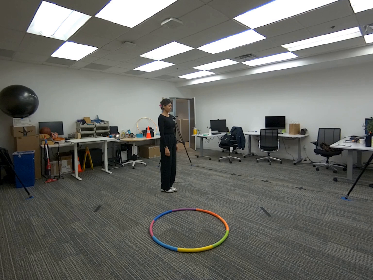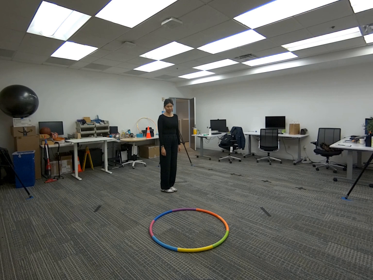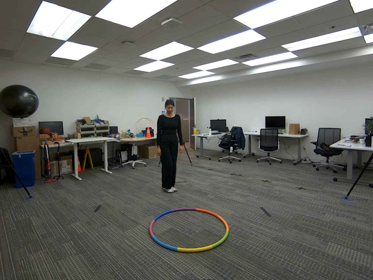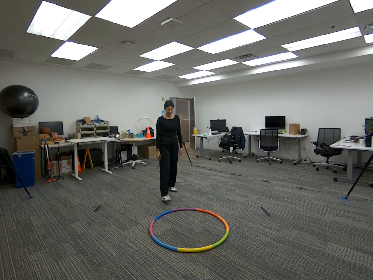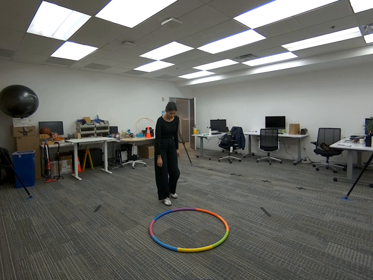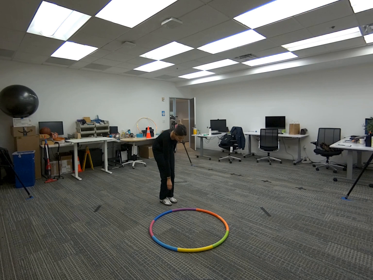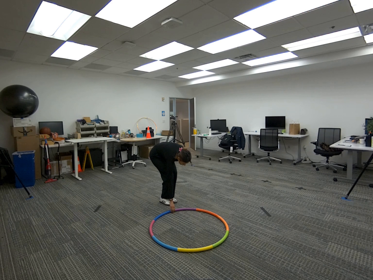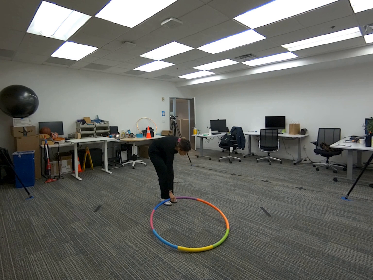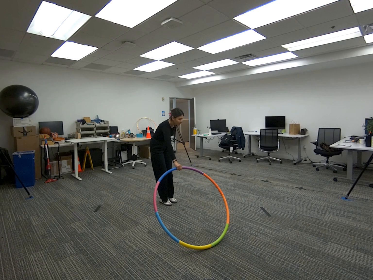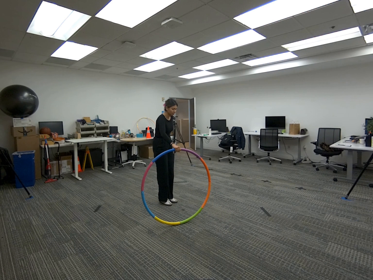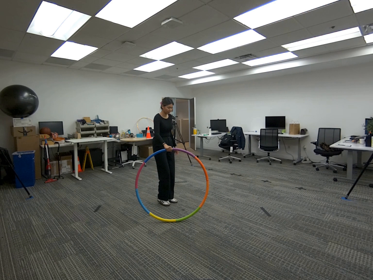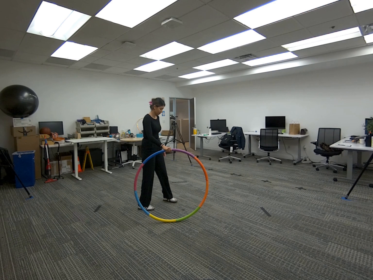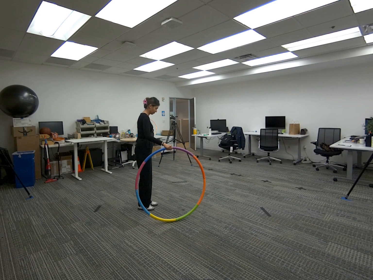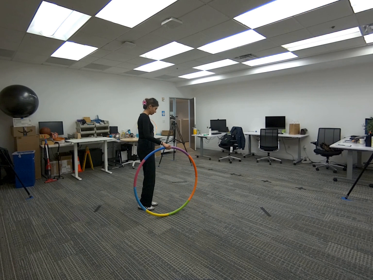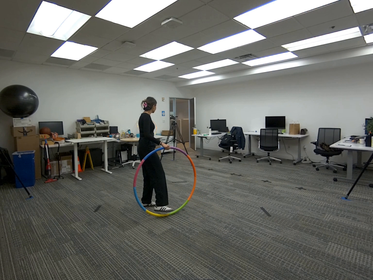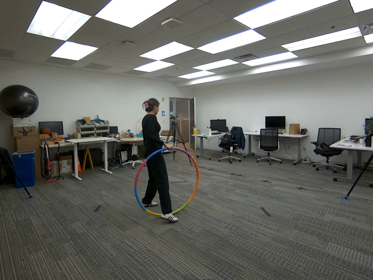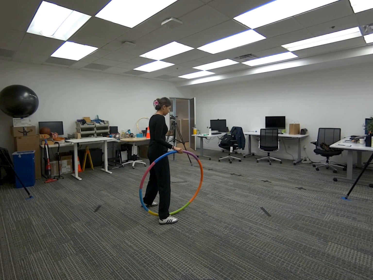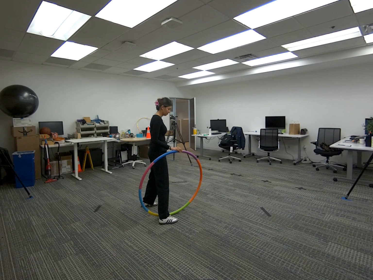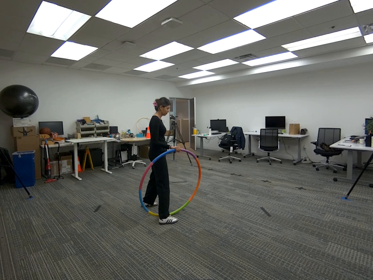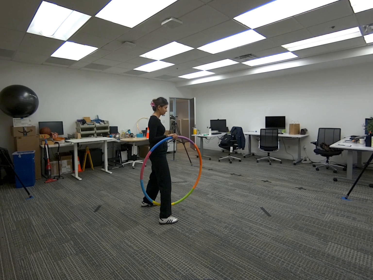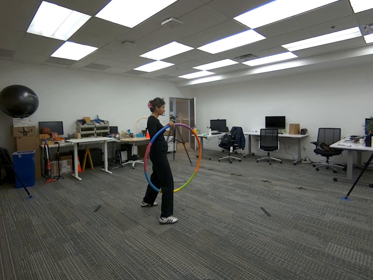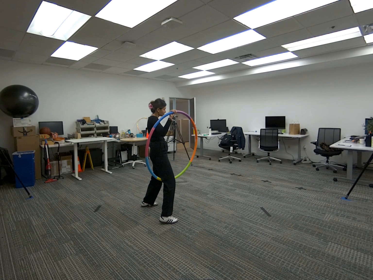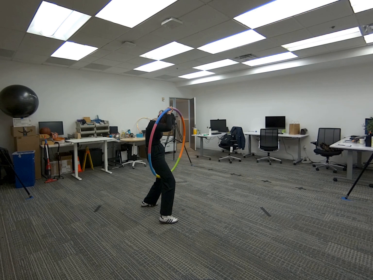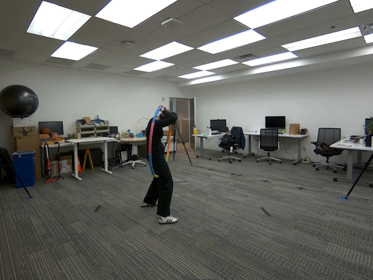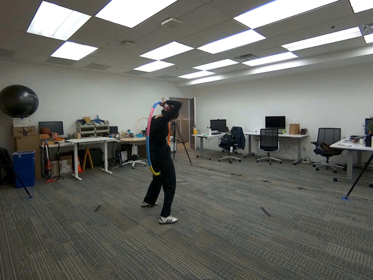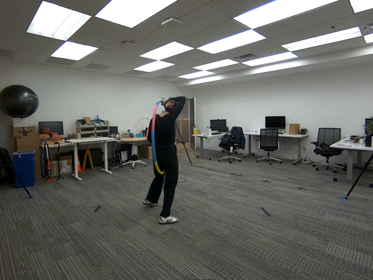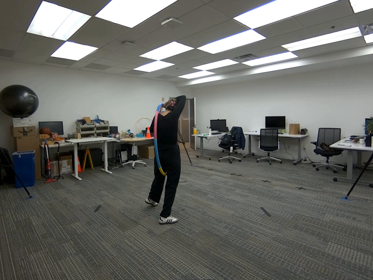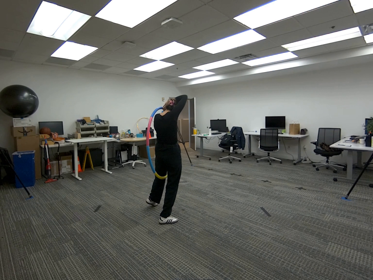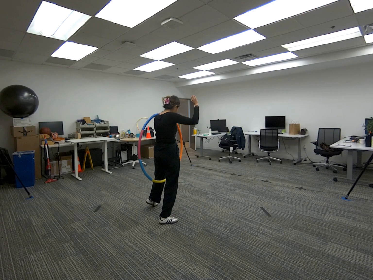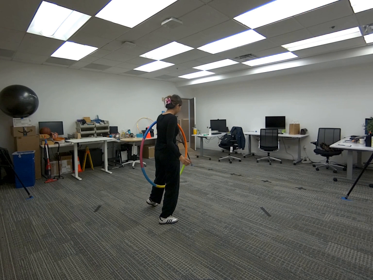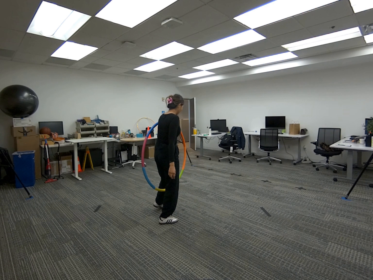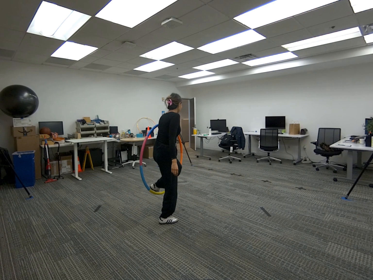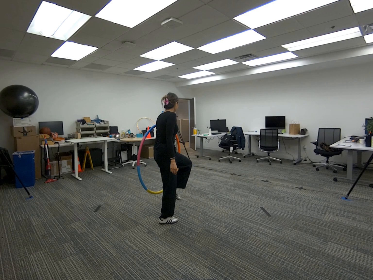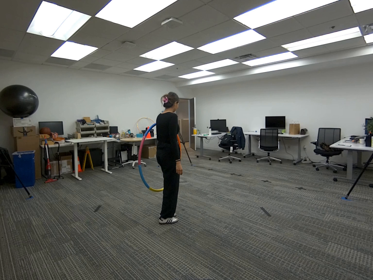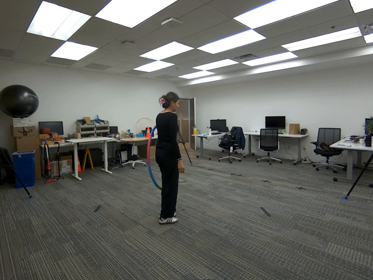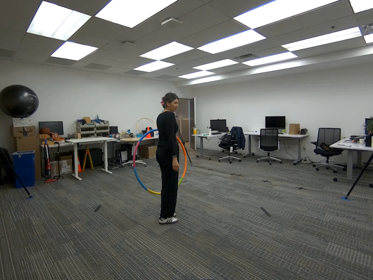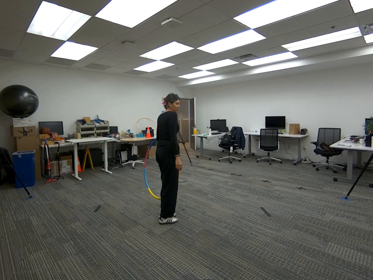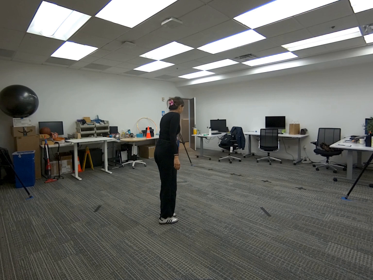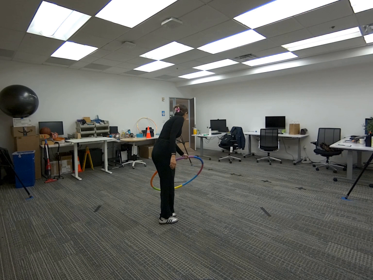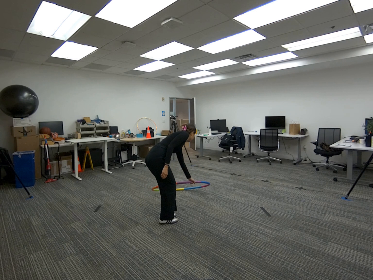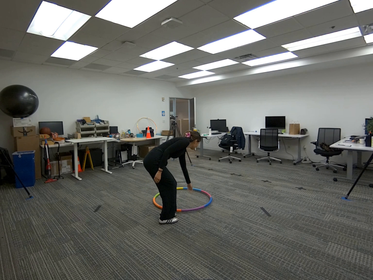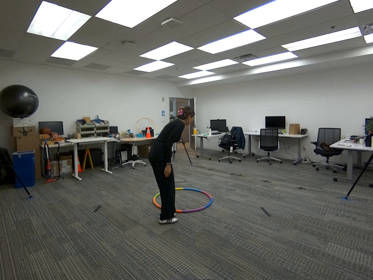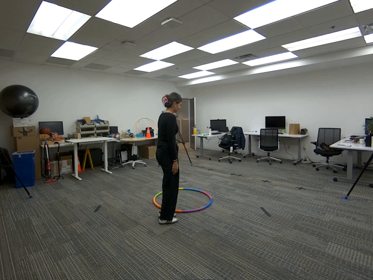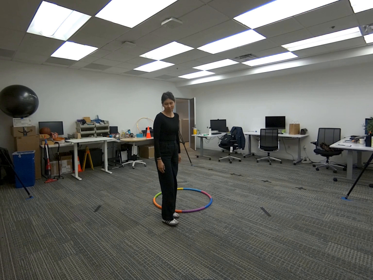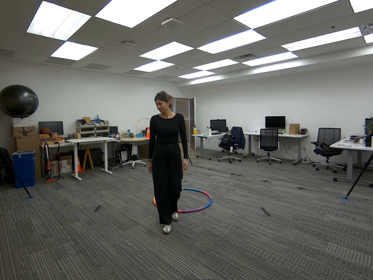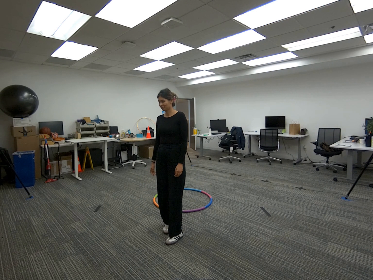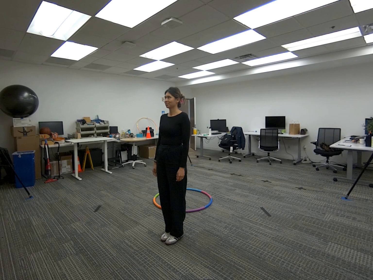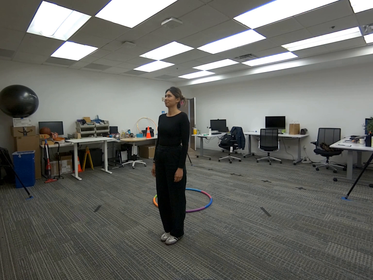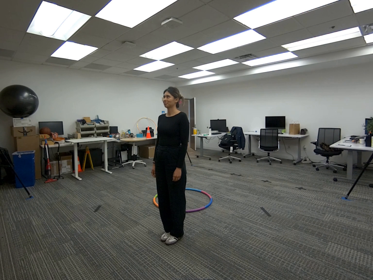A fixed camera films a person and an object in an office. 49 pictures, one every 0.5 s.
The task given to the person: Walk over to the hula hoop on the floor and grasp it with your right hand keeping the hula hoop vertical. Pass your right foot through the hula hoop and then your head and torso while shifting the hula hoop from your right hand to the left hand. Finally step through the hula hoop using your left leg. Place the hula hoop on the floor.
